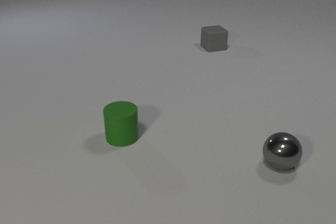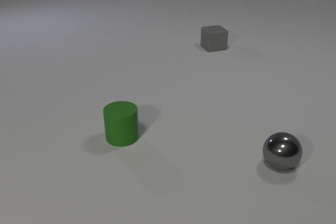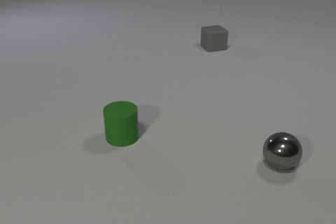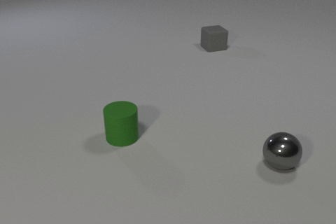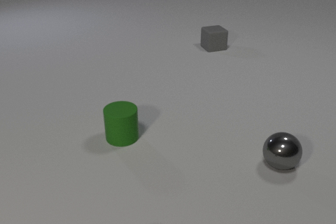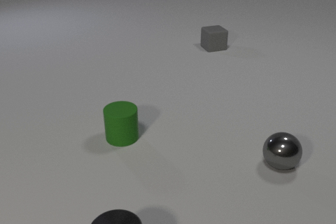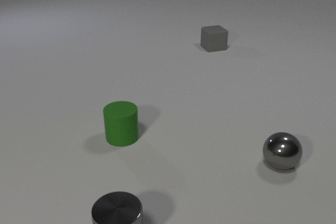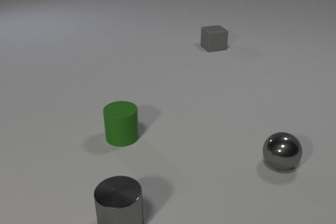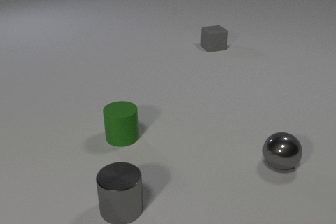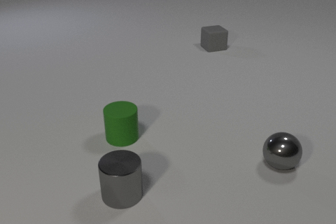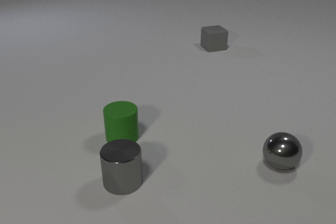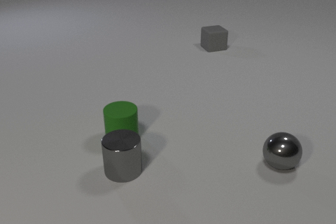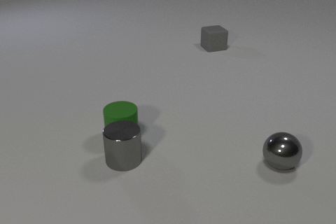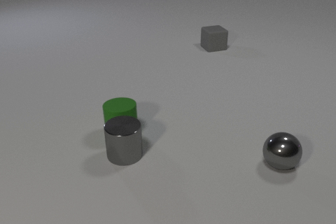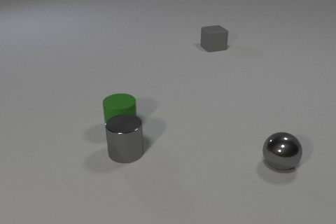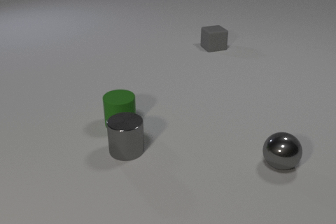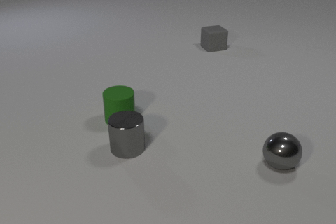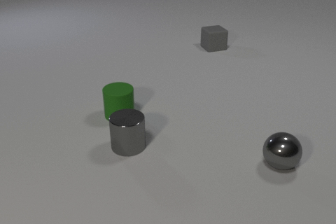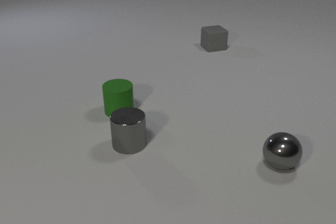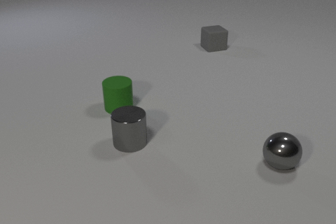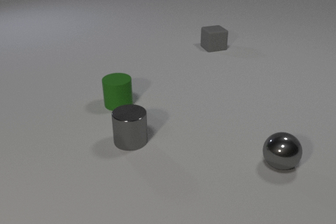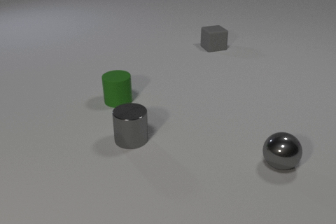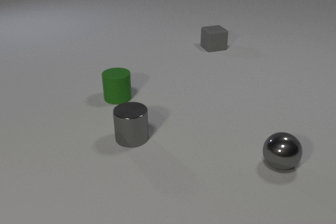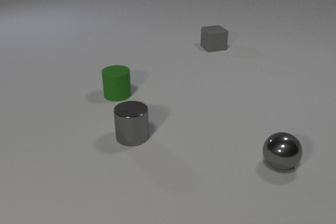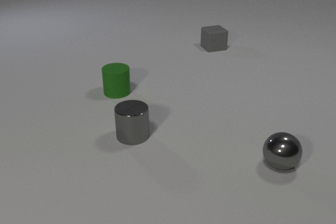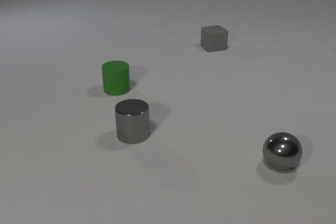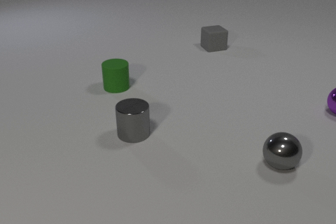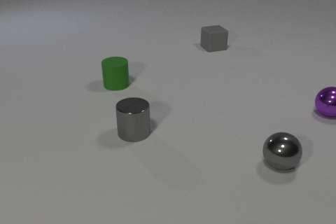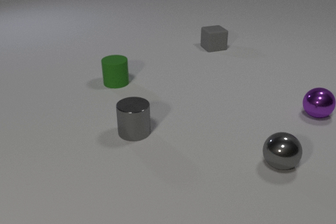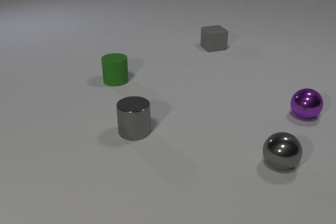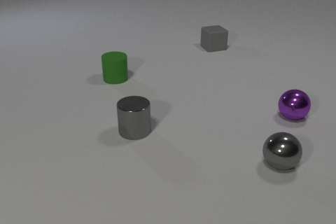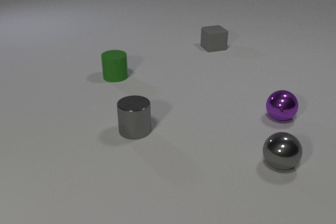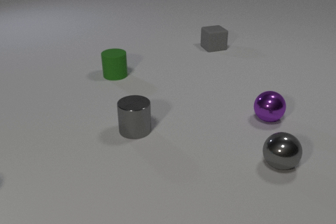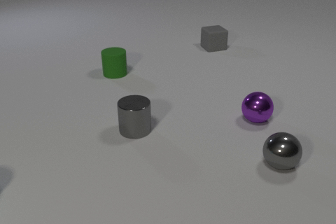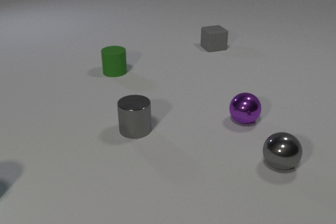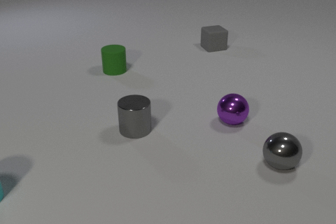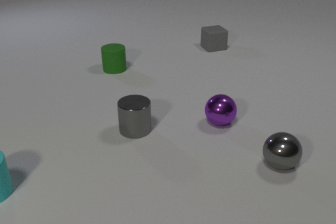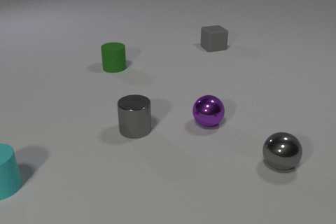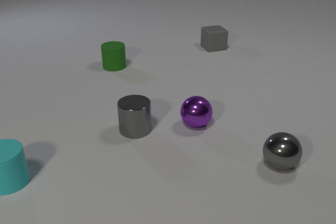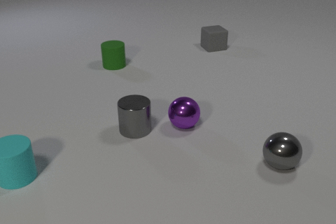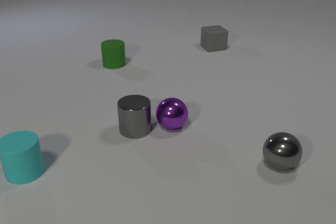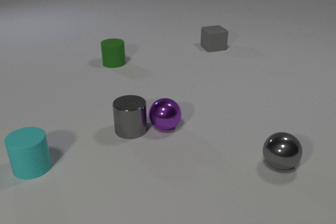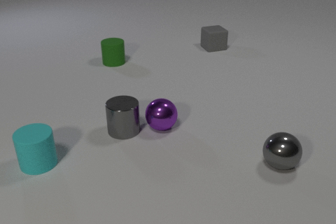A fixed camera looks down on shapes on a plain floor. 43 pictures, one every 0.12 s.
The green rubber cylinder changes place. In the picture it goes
away from the camera.
The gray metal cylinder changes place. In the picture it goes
away from the camera.
0.00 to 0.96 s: The gray metal cylinder comes in at the bottom edge, slides away from the camera.
0.96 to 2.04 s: The gray metal cylinder slides away from the camera. The green rubber cylinder slides away from the camera. The gray metal cylinder and the green rubber cylinder collide.
2.04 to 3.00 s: The gray metal cylinder slides away from the camera. The green rubber cylinder slides away from the camera.
3.00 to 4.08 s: The gray metal cylinder slides away from the camera. The green rubber cylinder slides away from the camera. The purple metal sphere comes in at the right edge, rolls to the left and toward the camera.
4.08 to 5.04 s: The gray metal cylinder slides to the left. The green rubber cylinder slides away from the camera. The purple metal sphere rolls to the left. The cyan rubber cylinder comes in at the left edge, slides to the right and away from the camera. The gray metal cylinder and the purple metal sphere collide.
How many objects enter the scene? 3.
Are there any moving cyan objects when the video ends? yes.
How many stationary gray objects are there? 2.
